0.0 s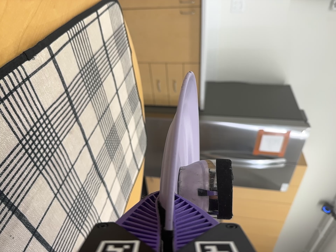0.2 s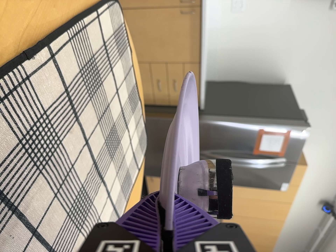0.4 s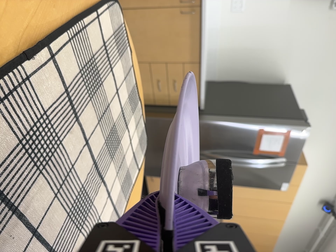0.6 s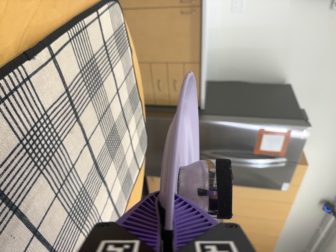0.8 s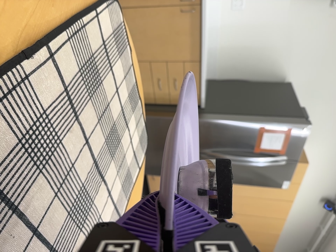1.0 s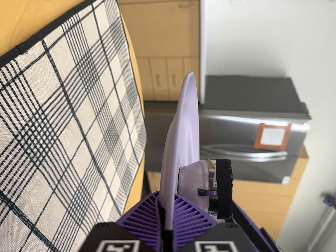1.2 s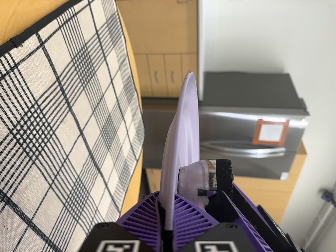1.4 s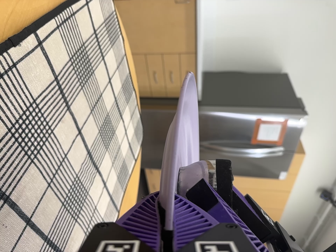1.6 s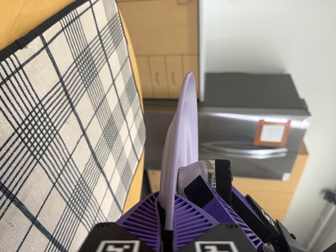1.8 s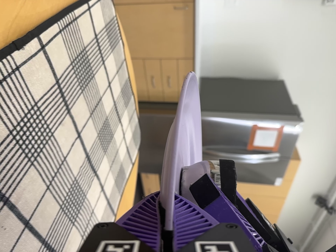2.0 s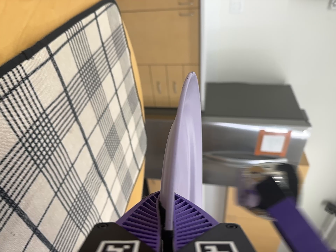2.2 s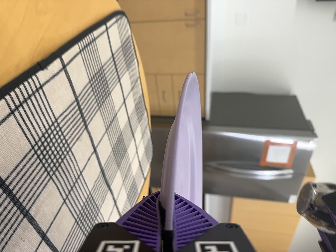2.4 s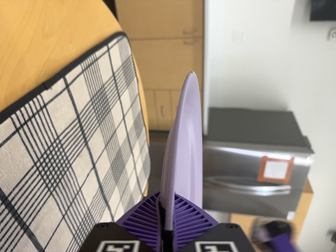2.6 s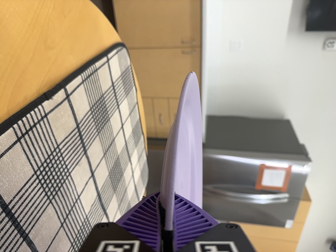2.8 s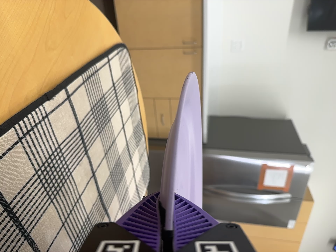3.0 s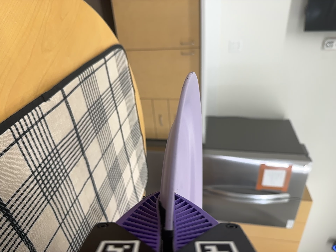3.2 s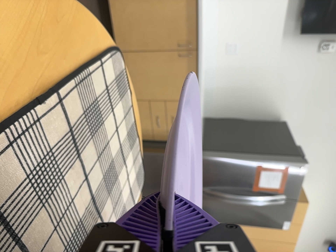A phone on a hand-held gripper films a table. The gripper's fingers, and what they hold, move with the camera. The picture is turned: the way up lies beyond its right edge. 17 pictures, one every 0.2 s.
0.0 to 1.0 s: The camera keeps its place and its aim.
1.0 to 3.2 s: The camera travels backward, about 4 cm, so what stands in front gets smaller. Its aim tips toward the top of its view by about 10 degrees, and the scene shifts downward.
The film runs forward here.
